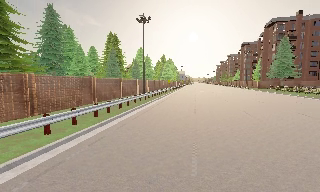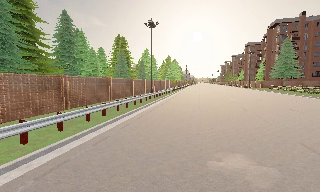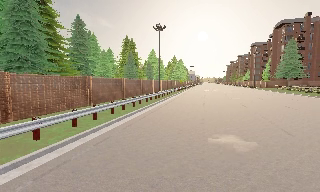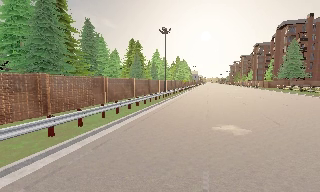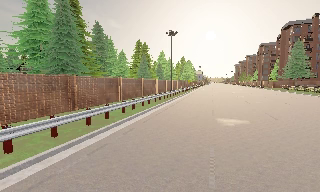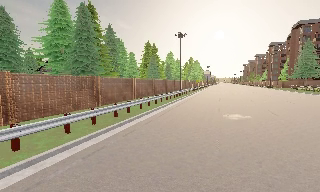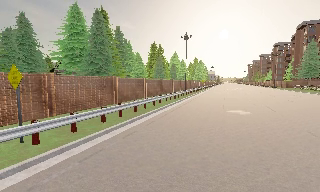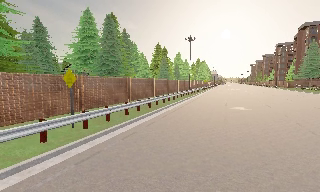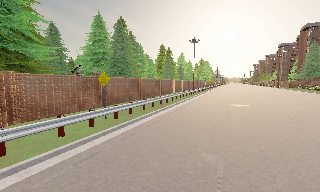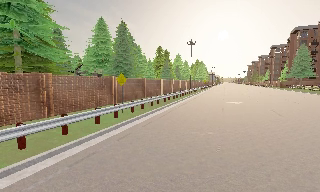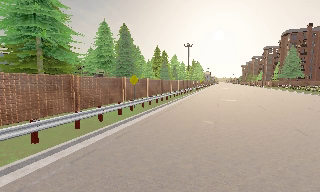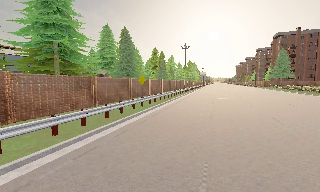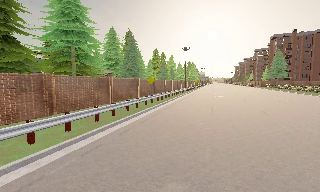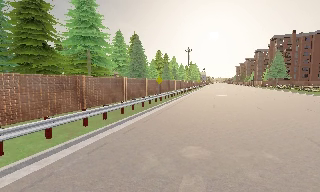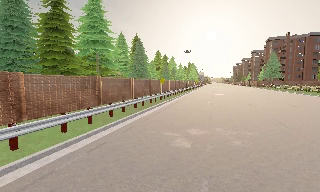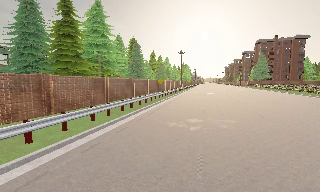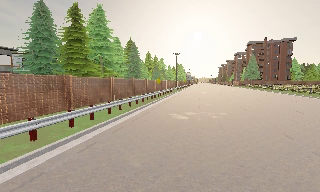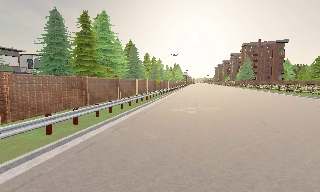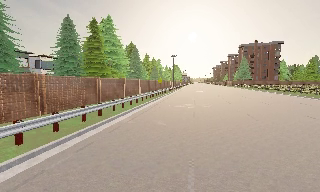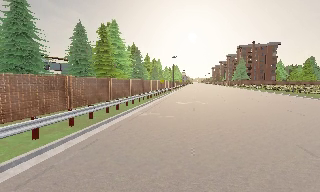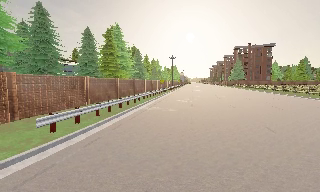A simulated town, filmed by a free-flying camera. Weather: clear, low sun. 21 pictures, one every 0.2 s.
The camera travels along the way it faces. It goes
backward.
0.0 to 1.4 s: The camera swings to its left by about 10 degrees, and the scene slides to the right. It travels backward, about 12 m, so what stands in front gets smaller.
1.4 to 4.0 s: The camera pans to its right, which is clockwise from overhead, by about 10 degrees. It travels backward, about 30 m, so what stands in front gets smaller.
The film runs backward here.
